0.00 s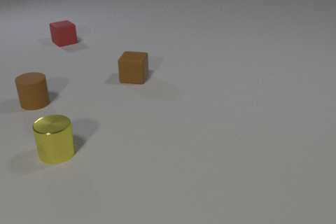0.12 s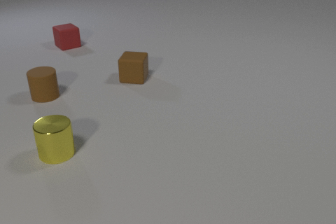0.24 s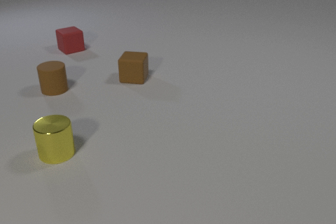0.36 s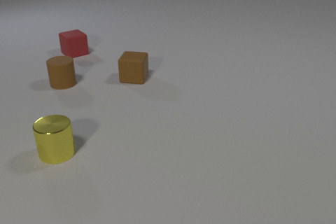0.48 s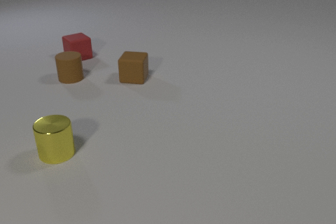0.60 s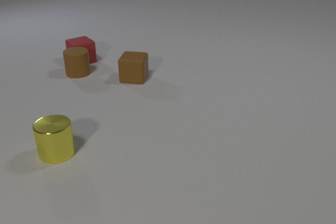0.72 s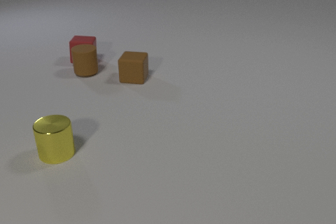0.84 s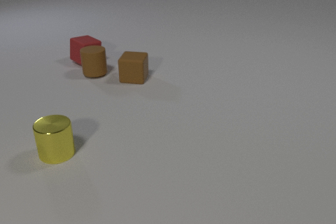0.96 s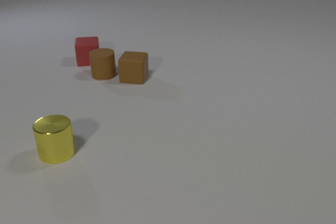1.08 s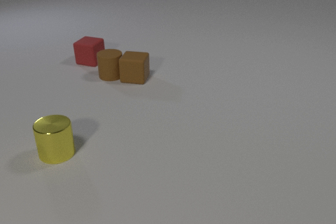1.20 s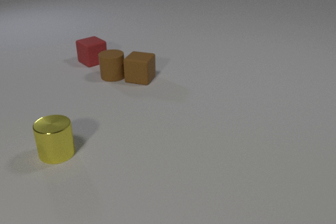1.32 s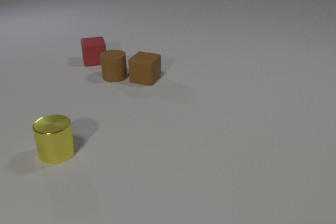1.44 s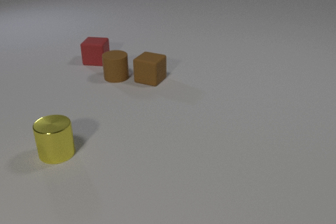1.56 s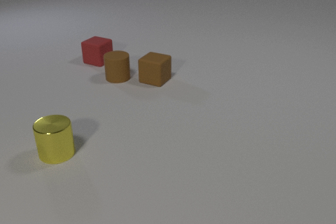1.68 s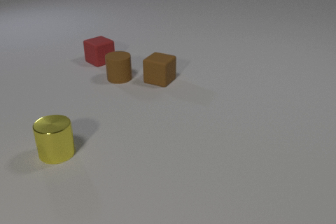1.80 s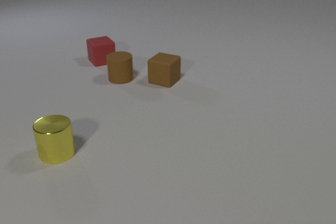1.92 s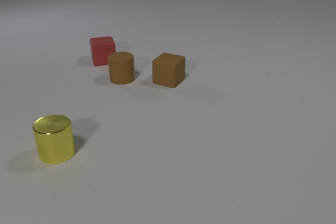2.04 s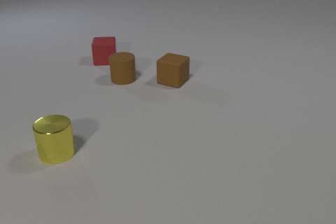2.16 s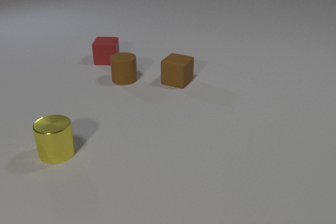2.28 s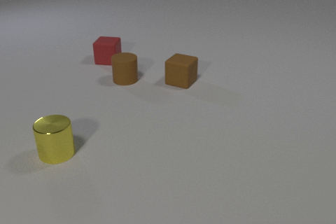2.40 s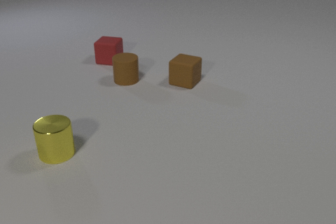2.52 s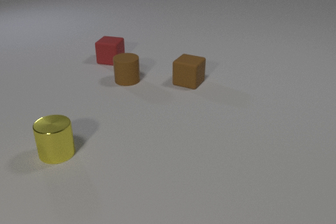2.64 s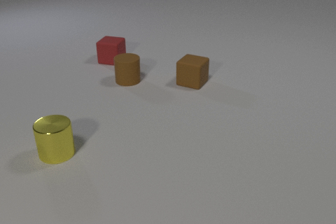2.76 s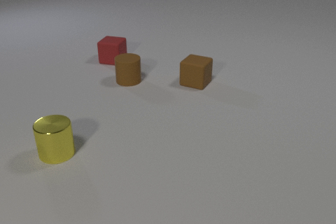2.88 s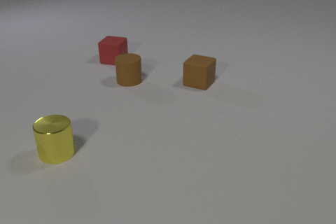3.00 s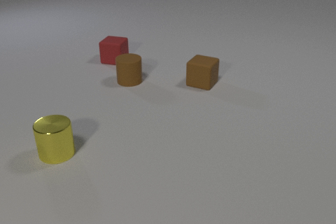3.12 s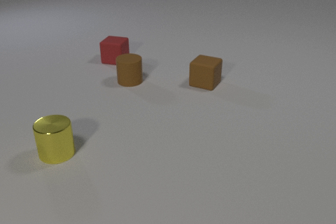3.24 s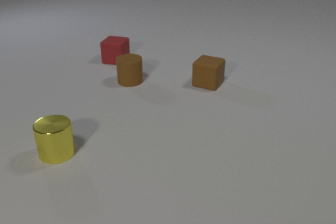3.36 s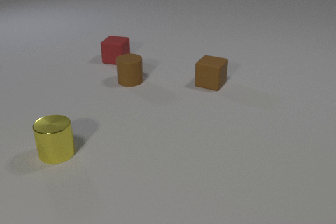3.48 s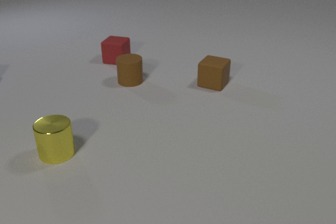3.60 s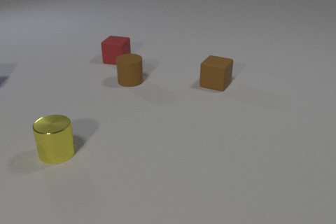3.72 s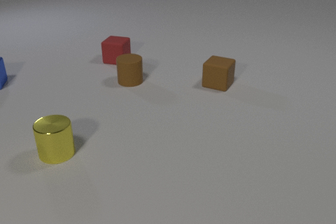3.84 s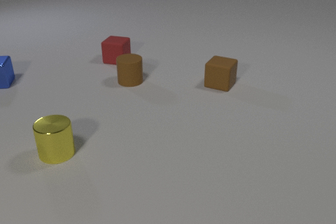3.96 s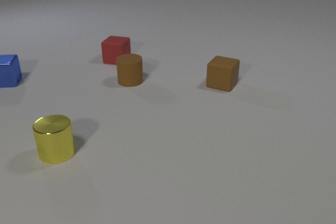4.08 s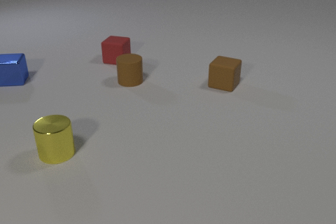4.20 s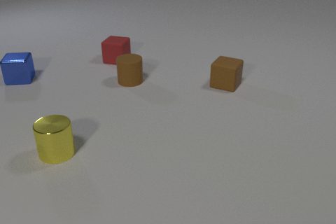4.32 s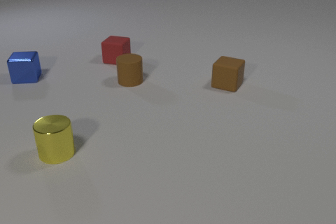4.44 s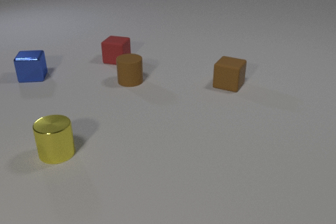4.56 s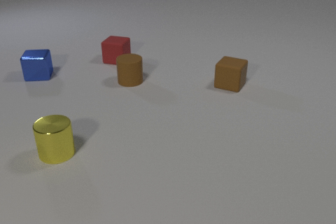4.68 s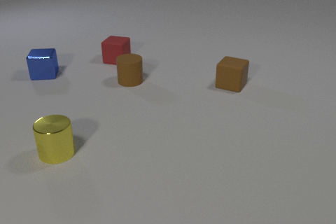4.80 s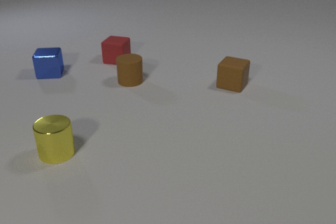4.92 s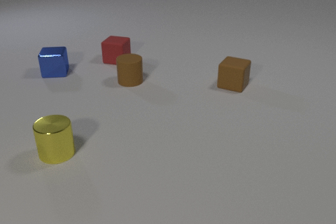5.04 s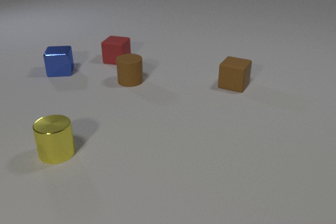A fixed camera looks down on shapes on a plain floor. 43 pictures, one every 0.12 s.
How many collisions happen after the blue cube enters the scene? 0.
How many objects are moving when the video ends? 2.
Are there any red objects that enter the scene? no.
0.00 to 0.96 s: The red rubber cube slides toward the camera. The brown rubber cylinder slides to the right and away from the camera. The red rubber cube and the brown rubber cylinder collide.
0.96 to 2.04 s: The red rubber cube slides to the right. The brown rubber cylinder slides to the right and toward the camera. The brown rubber cube slides to the right. The brown rubber cylinder and the brown rubber cube collide.
2.04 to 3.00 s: The red rubber cube slides to the right. The brown rubber cylinder slides to the right. The brown rubber cube slides to the right.
3.00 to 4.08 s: The brown rubber cube slides to the right. The blue metal cube comes in at the left edge, slides to the right.
4.08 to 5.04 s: The brown rubber cube slides to the right. The blue metal cube slides to the right.
